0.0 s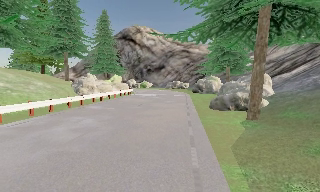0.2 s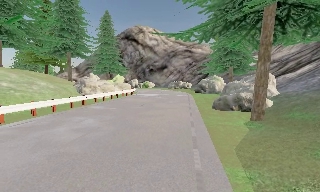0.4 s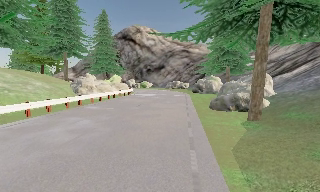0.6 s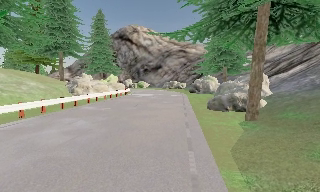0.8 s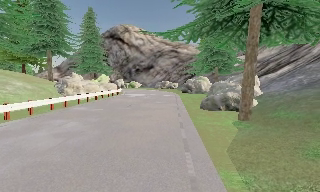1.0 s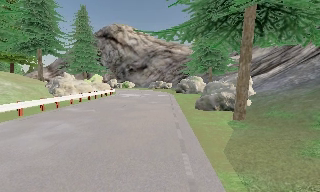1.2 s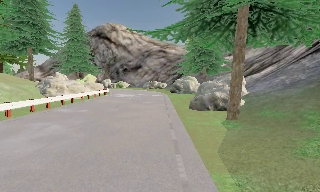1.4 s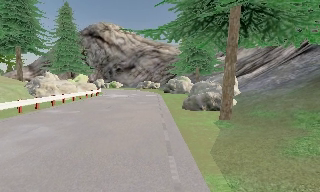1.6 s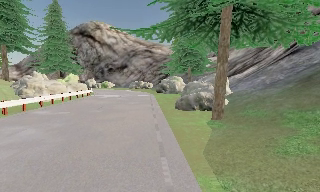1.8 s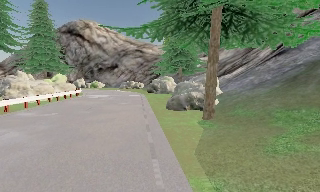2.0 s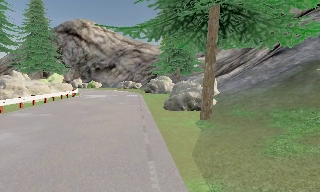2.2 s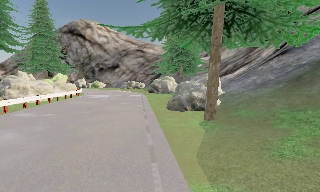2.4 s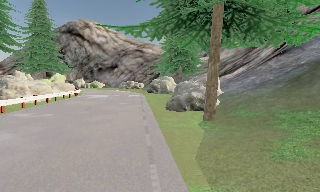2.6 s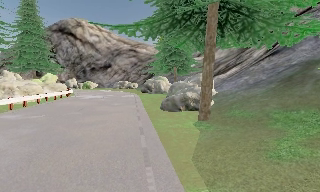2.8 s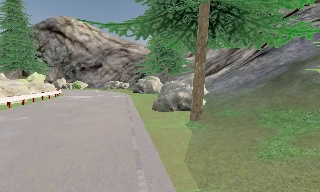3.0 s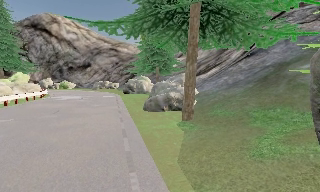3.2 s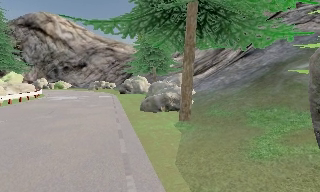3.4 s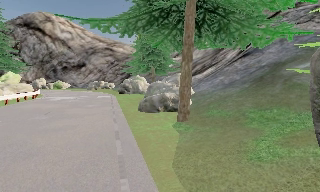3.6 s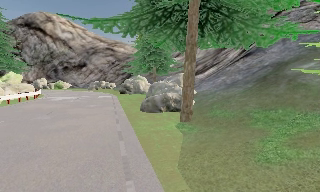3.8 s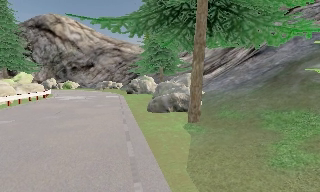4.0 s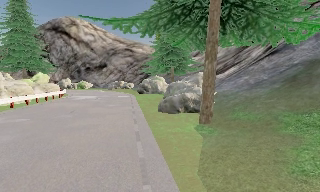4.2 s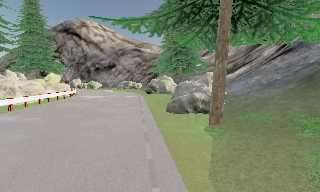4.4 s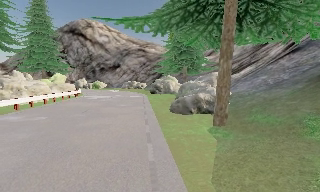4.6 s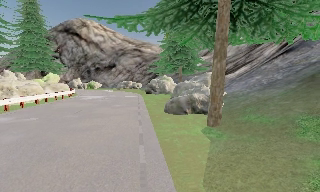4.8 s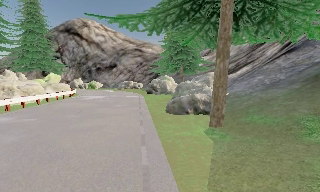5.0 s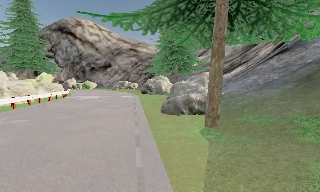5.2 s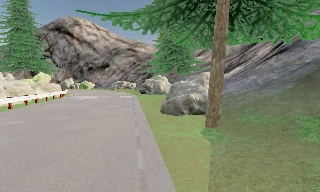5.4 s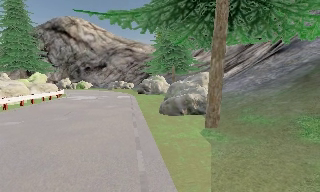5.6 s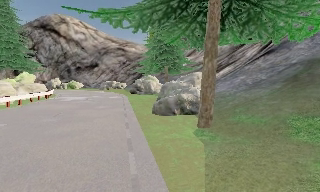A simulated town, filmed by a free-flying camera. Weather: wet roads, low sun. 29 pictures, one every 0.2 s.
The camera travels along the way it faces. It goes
forward.
0.0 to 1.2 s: The camera travels forward, about 0.5 m, so what stands in front looms larger.
1.2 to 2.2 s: The camera shifts only a little, or ends up much as it began.
2.2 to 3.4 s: The camera swings to its right by about 10 degrees, and the scene slides to the left. It travels forward, about 0.5 m, so what stands in front looms larger.
3.4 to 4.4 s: The camera pans to its left, which is counterclockwise from overhead, by about 10 degrees.
4.4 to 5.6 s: The camera shifts only a little, or ends up much as it began.
The film runs forward here.
